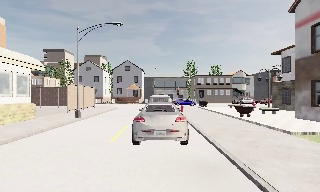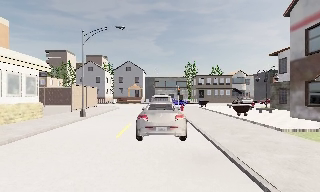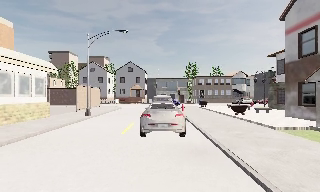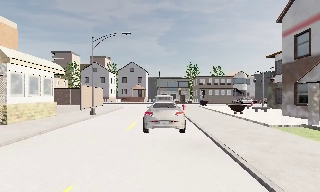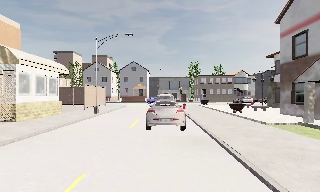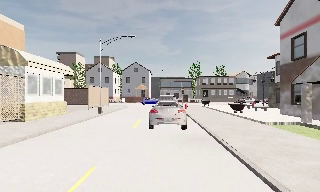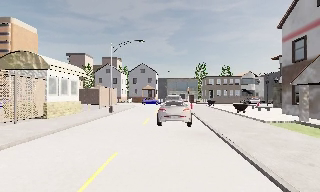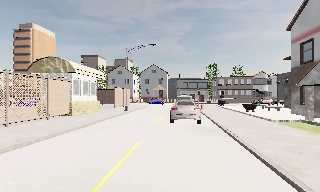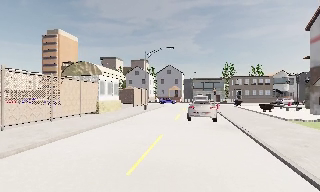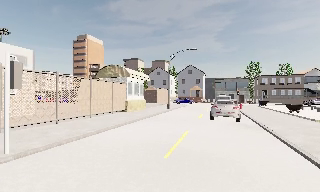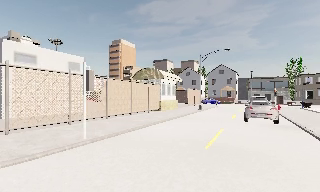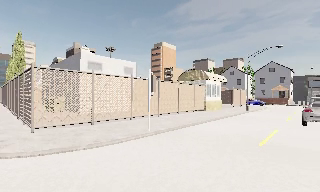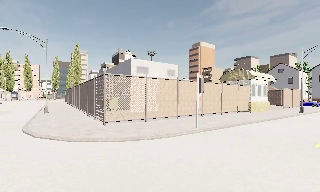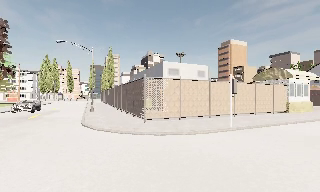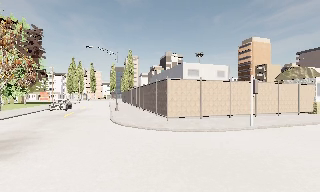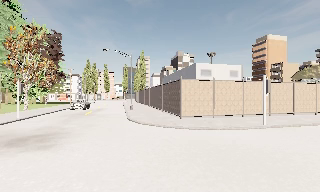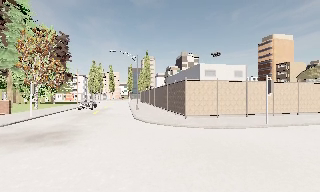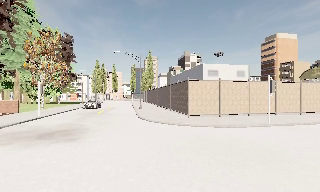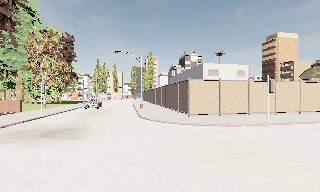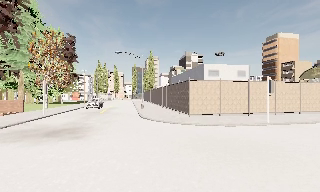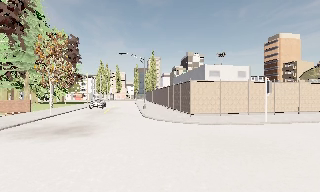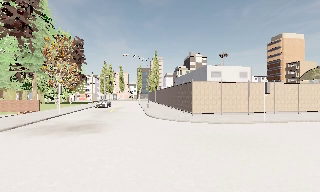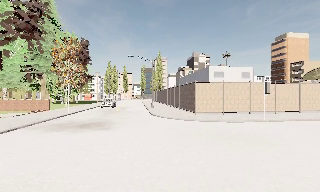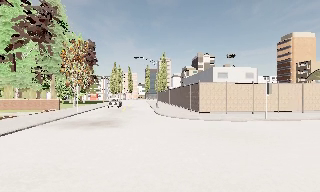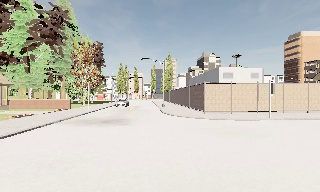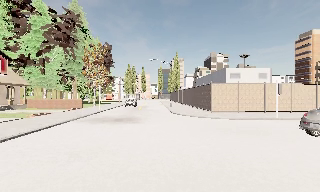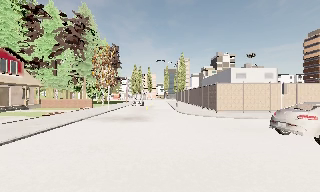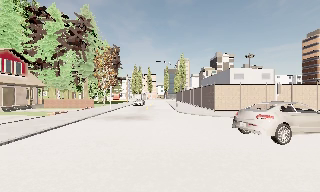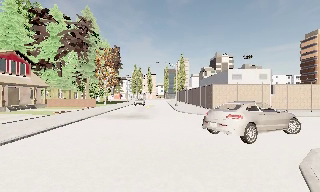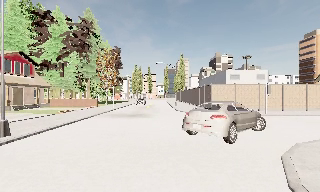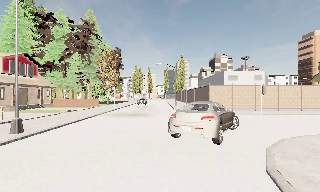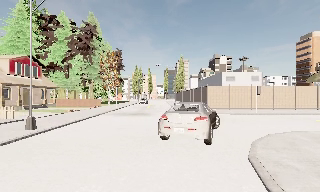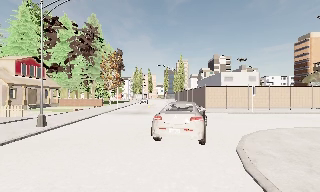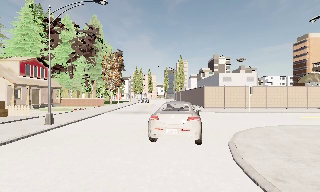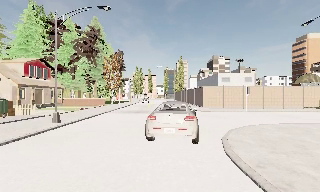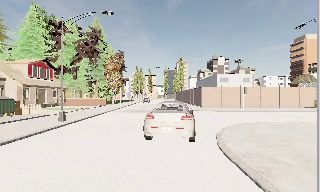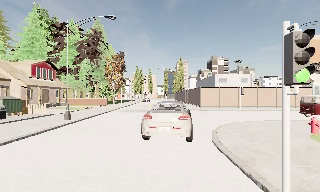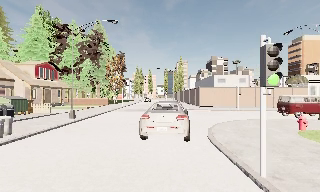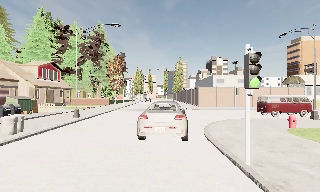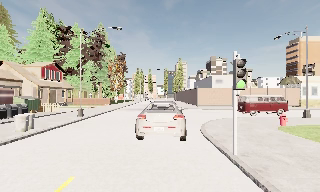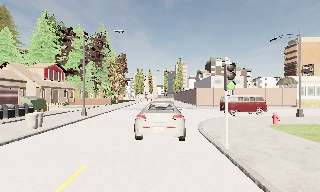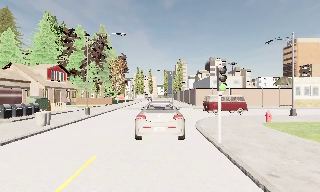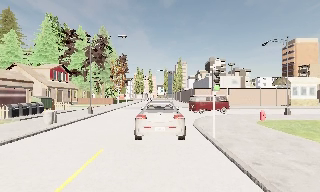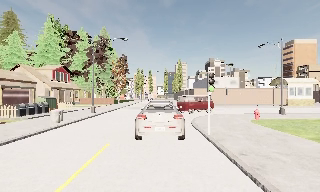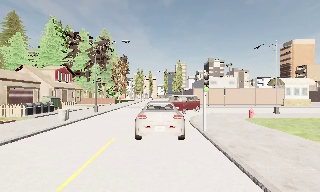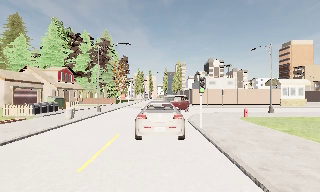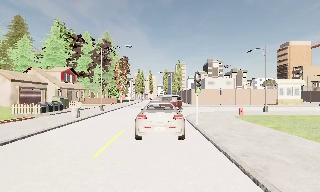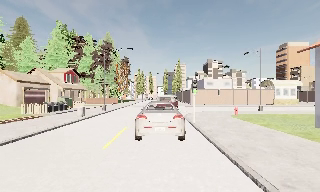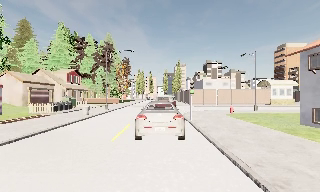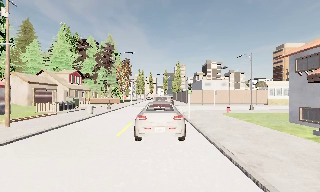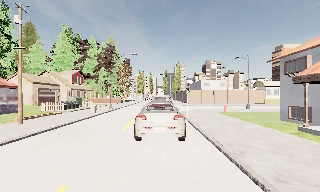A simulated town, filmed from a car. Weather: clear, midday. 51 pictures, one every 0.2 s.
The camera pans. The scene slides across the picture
to the right.
The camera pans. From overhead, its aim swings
counterclockwise.
0.0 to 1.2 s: The camera travels backward, about 4 m, so what stands in front gets smaller.
1.2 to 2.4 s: The camera swings to its left by about 55 degrees, and the scene slides to the right. It travels backward and to its left, about 7 m.
2.4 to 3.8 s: The camera pans to its left, which is counterclockwise from overhead, by about 25 degrees. It travels backward, about 4 m, so what stands in front gets smaller. It loses speed.
3.8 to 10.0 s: The scene slides to the right, as the camera pans about 10 degrees to its left. It travels backward, about 20 m, so what stands in front gets smaller.
The film runs backward here.
